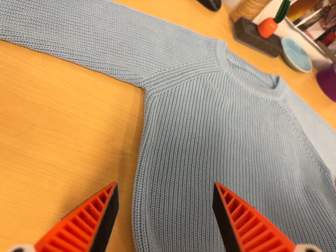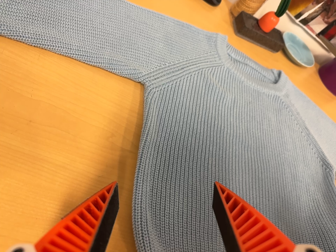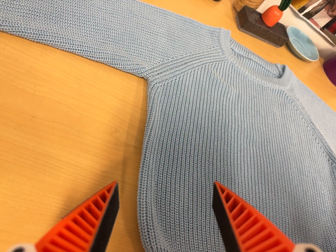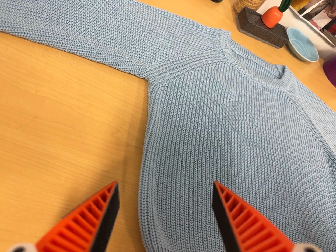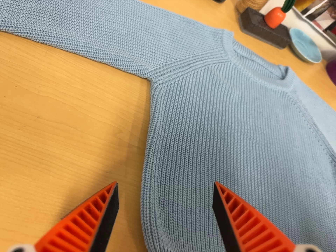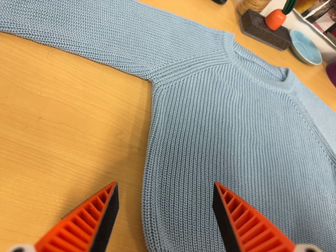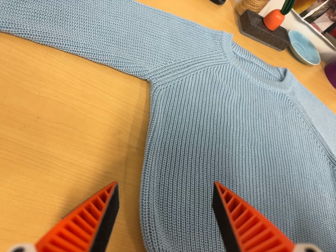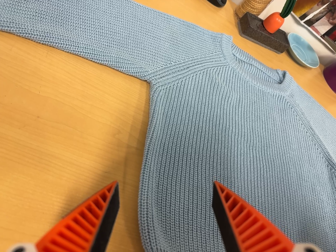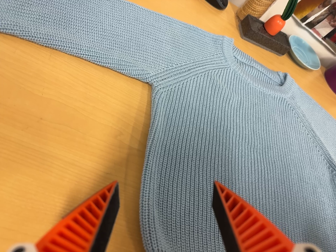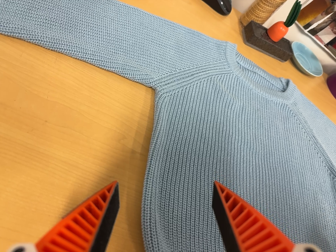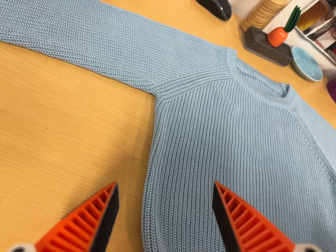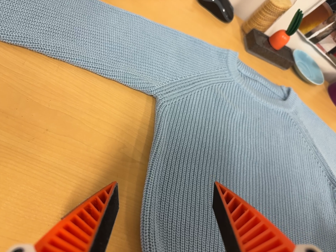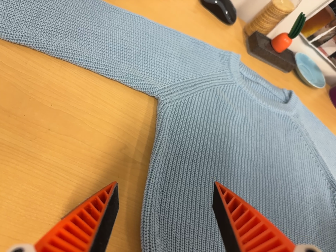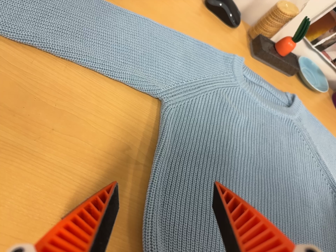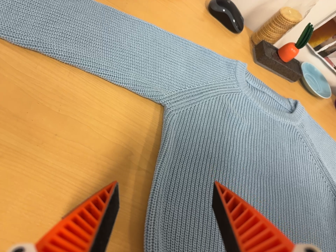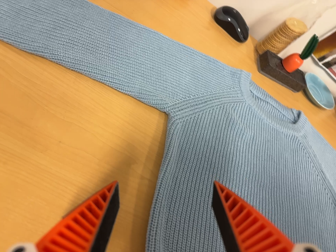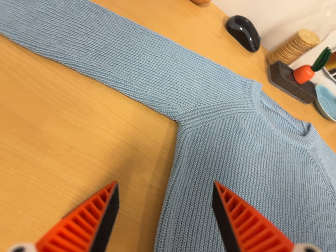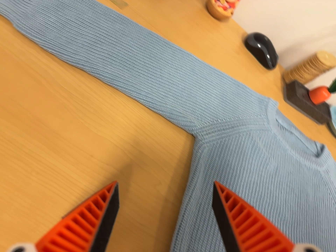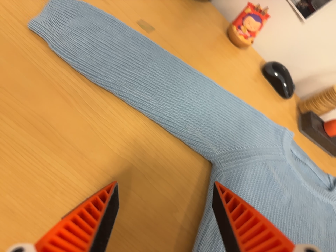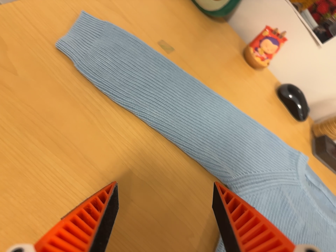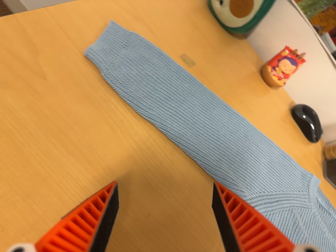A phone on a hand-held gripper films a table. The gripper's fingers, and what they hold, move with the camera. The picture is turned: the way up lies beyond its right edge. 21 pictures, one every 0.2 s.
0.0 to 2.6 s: The camera shifts only a little, or ends up much as it began.
2.6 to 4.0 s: The camera travels to its left and toward the top of its view, about 12 cm, so close, fixed things drift to the right. Its aim tips toward the top of its view by about 10 degrees, and the scene shifts downward. It rolls about its line of sight by about 20 degrees, and the scene rotates clockwise.
The film runs backward here.
